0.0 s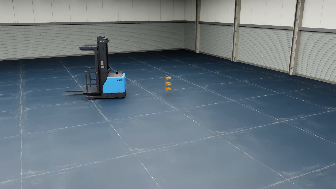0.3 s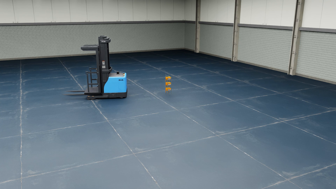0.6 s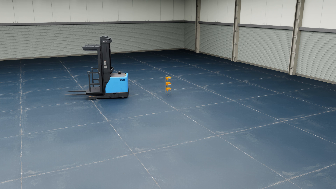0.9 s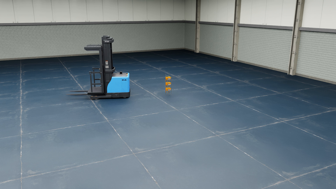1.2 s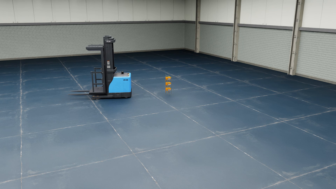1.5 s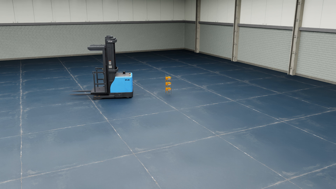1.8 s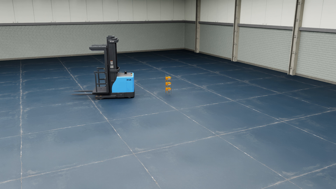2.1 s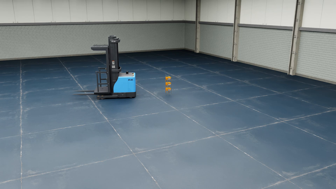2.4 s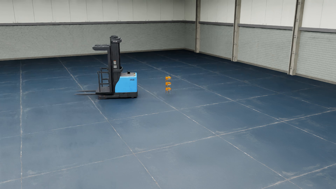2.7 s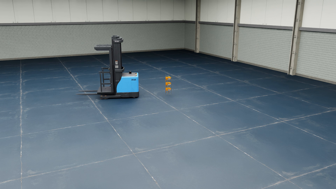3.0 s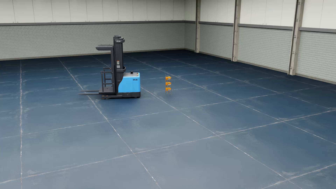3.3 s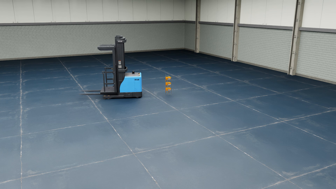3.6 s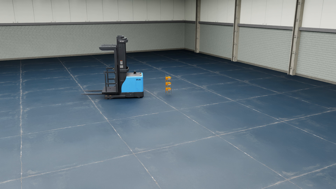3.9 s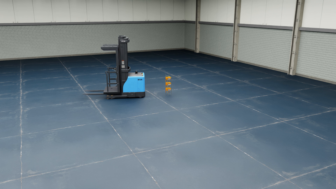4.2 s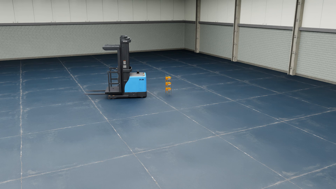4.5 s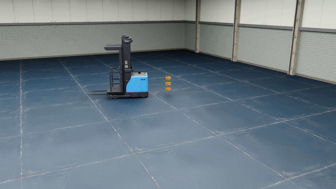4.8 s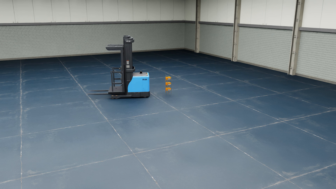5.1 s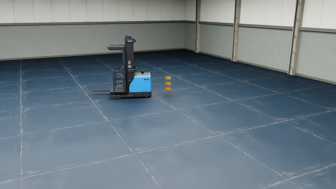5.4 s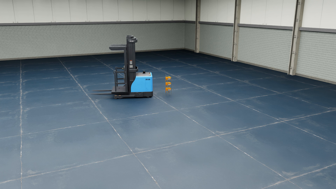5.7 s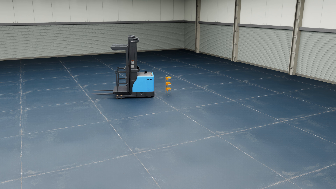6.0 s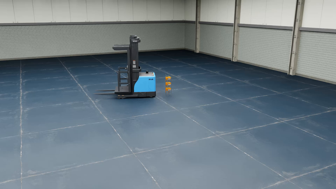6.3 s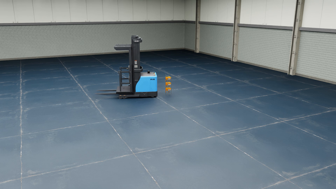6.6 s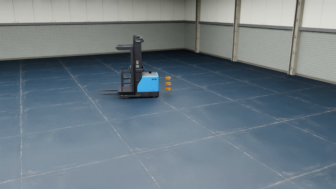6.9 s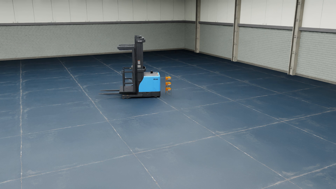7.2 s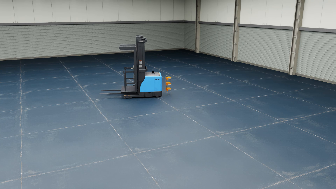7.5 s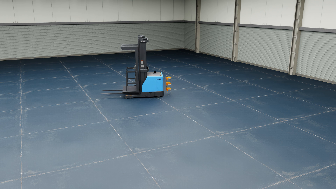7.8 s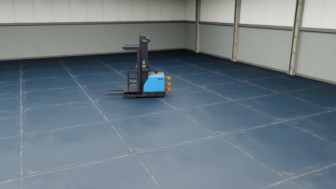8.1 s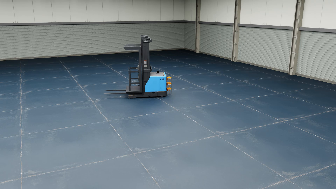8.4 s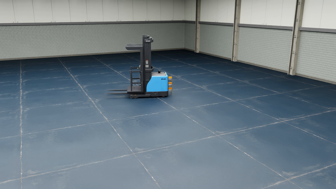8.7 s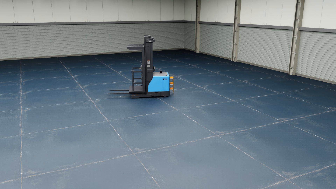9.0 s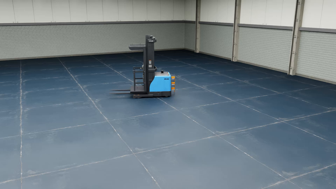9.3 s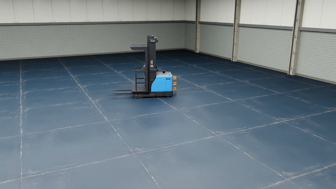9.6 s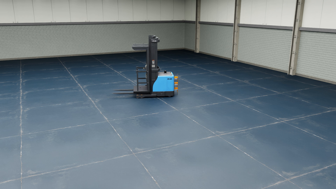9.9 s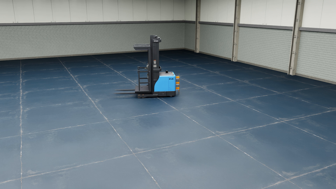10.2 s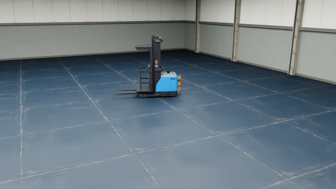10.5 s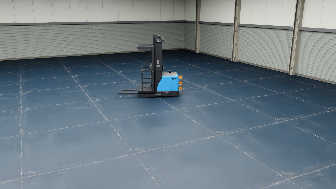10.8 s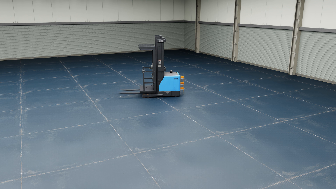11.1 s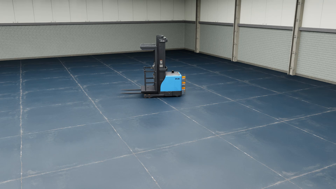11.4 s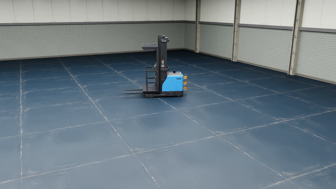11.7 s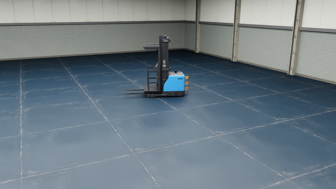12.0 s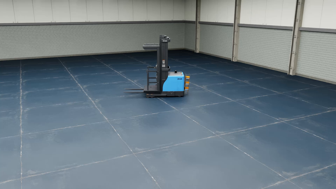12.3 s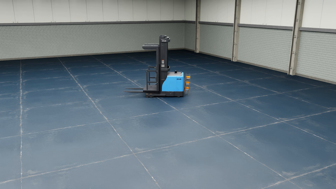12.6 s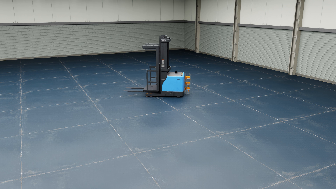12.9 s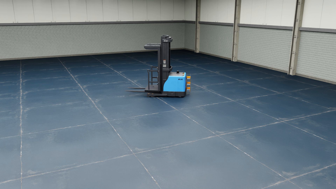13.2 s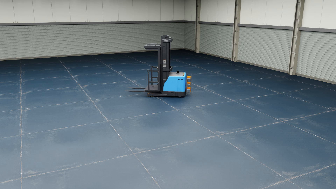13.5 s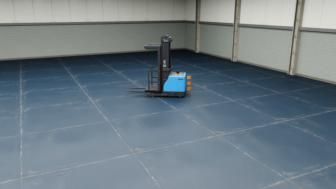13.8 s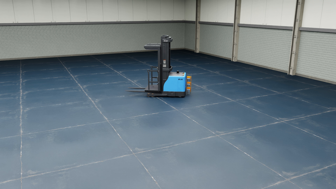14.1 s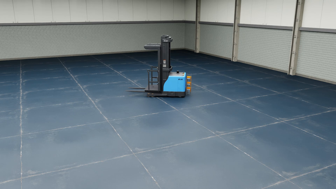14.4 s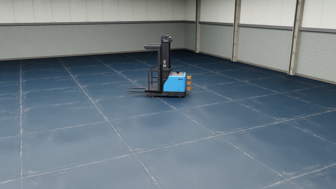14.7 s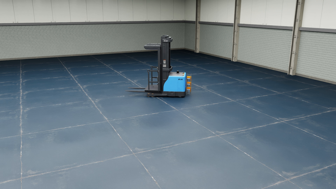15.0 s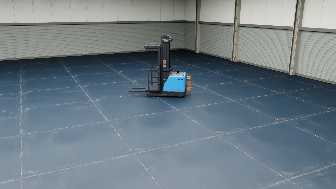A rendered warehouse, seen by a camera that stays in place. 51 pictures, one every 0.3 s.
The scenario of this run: A forklift runs into an object in its way.
